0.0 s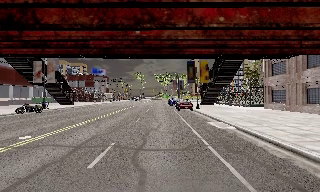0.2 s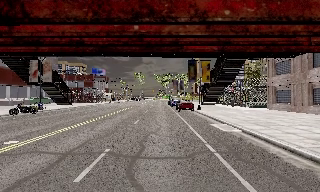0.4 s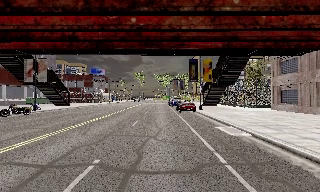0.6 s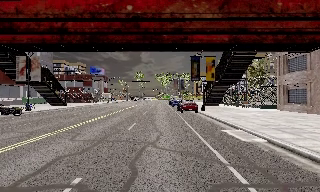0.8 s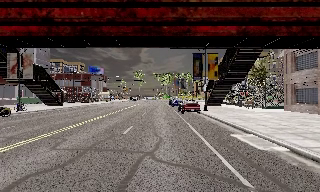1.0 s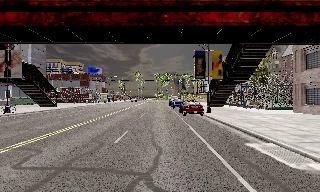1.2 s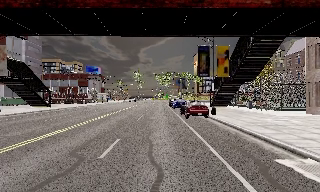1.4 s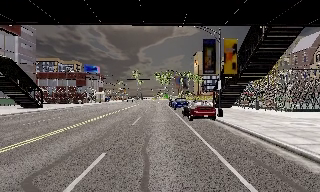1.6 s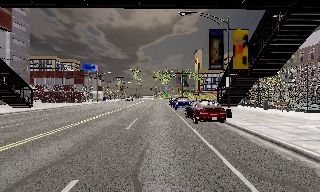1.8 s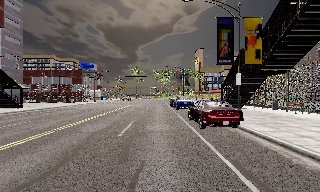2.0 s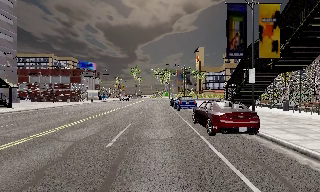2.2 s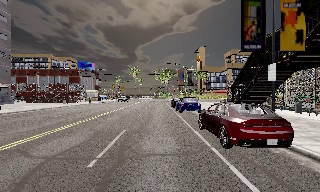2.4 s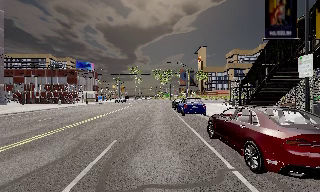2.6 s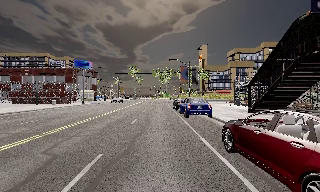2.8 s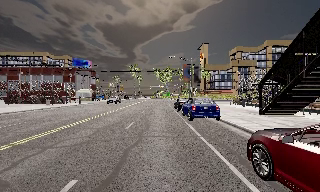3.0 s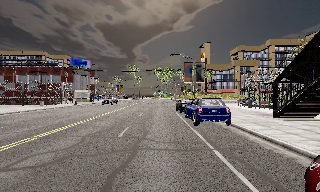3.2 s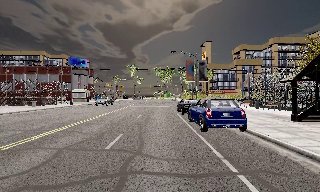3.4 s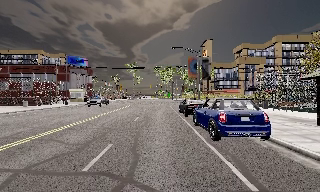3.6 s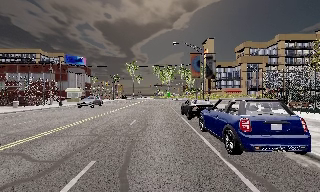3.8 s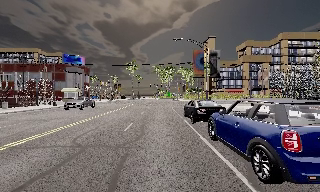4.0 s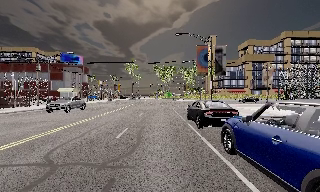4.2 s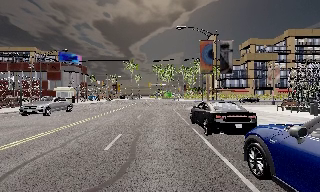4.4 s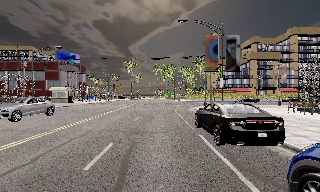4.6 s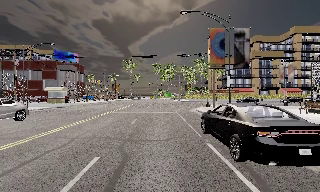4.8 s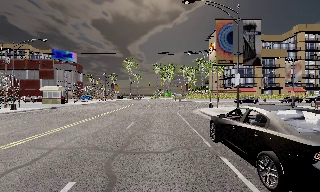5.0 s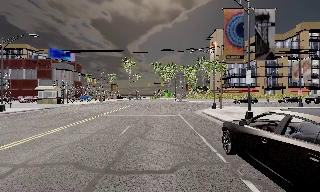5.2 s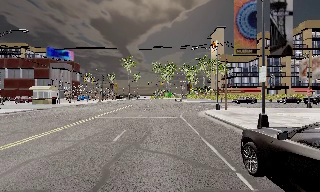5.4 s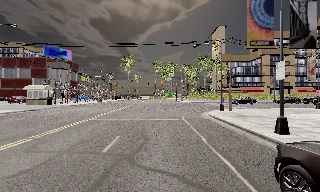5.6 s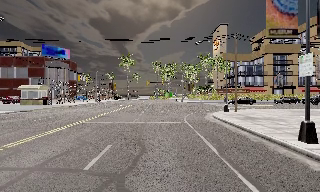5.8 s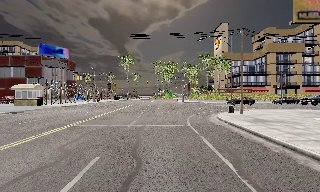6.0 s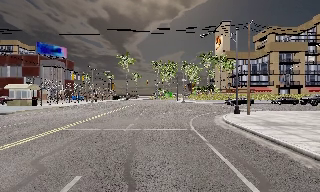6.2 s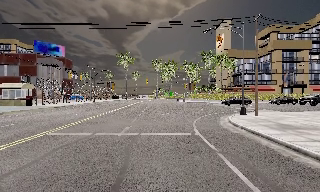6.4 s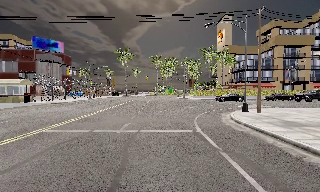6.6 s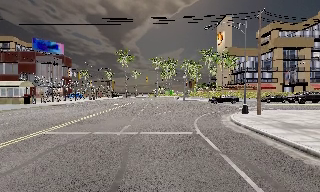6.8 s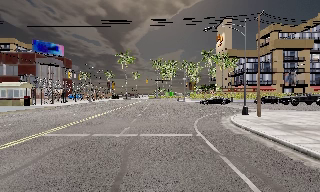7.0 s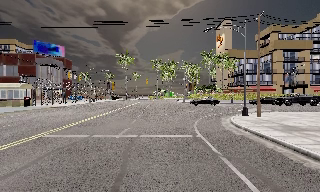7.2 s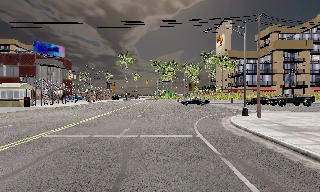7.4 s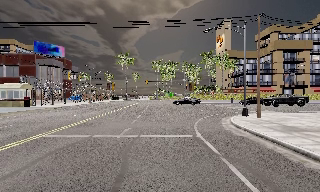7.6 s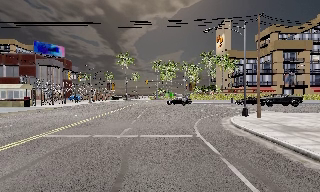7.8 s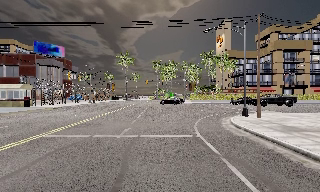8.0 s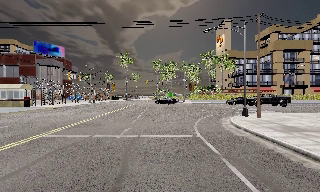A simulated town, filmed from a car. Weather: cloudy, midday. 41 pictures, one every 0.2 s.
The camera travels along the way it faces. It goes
forward.
0.0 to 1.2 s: The camera travels forward, about 7 m, so what stands in front looms larger. It gains speed.
1.2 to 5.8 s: The camera travels forward, about 35 m, so what stands in front looms larger.
5.8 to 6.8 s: The camera travels forward, about 2.5 m, so what stands in front looms larger. It loses speed.
6.8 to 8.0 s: The camera keeps its place and its aim.
The film runs forward here.
